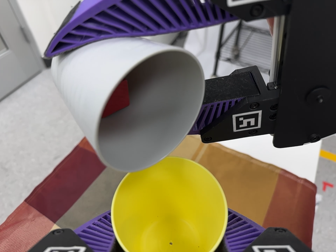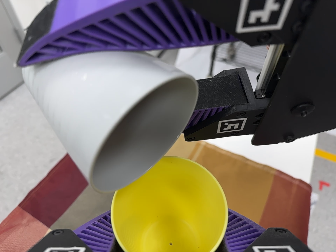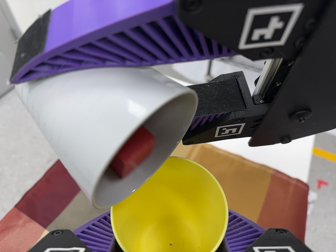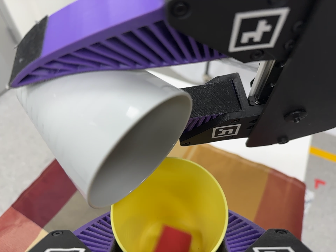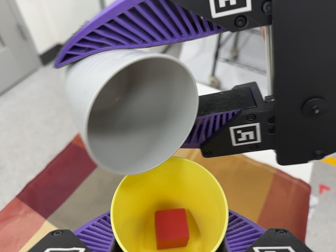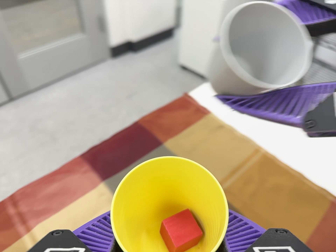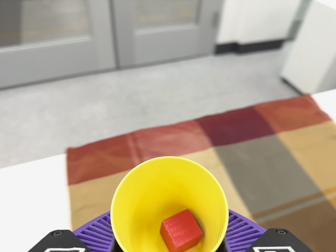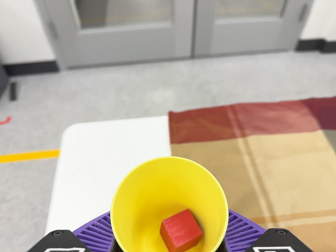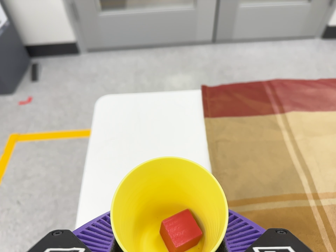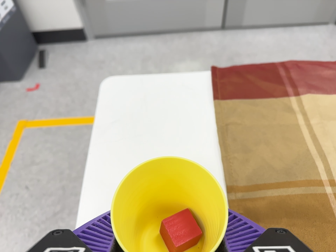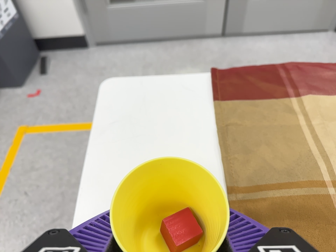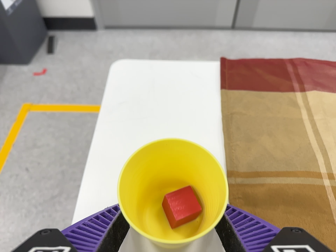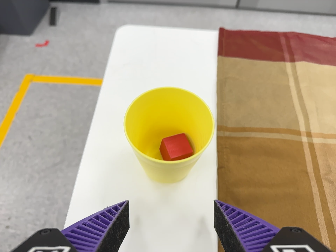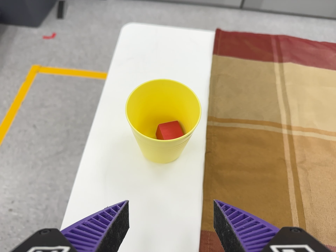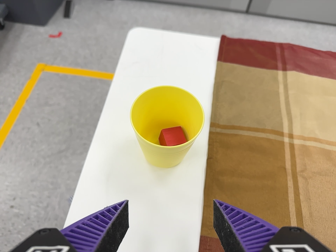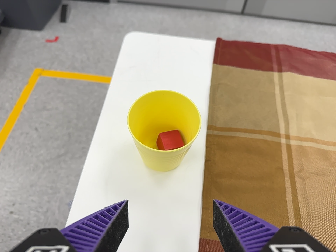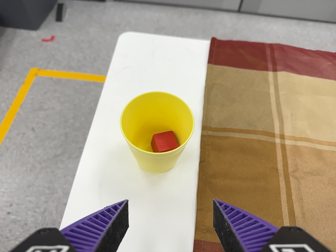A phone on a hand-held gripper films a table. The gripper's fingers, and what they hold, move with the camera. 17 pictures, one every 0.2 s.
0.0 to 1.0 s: The camera rolls about its line of sight by about 15 degrees, and the scene rotates clockwise.
1.0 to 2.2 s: The camera pans to its left by about 35 degrees. It travels to its left and toward the bottom of its view, about 24 cm, so close, fixed things drift to the right. It rolls about its line of sight by about 30 degrees, and the scene rotates clockwise.
2.2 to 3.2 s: The camera travels backward, about 8 cm, so what stands in front gets smaller.
The film runs forward here.
